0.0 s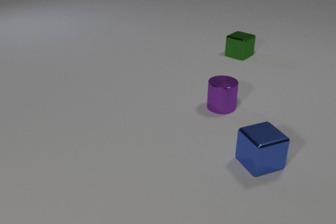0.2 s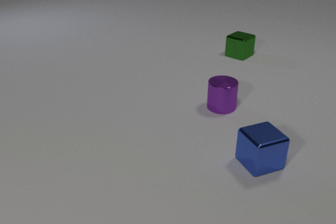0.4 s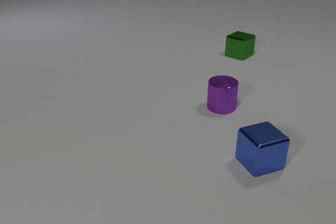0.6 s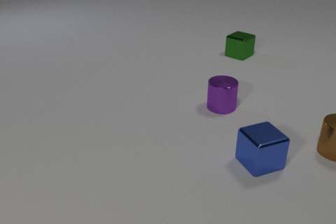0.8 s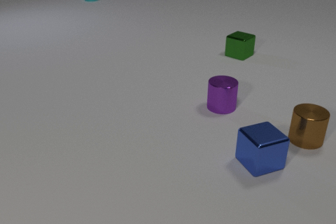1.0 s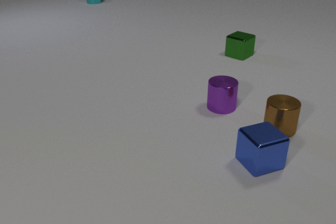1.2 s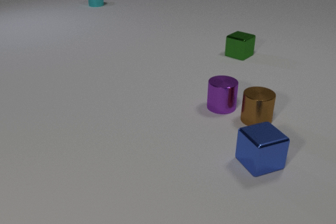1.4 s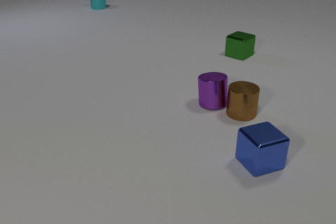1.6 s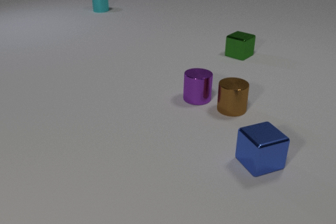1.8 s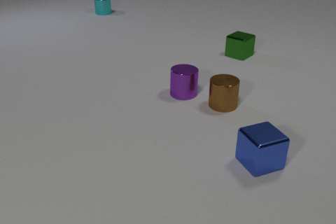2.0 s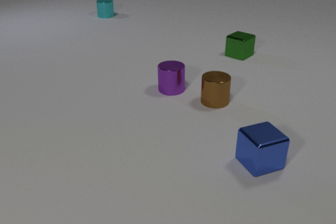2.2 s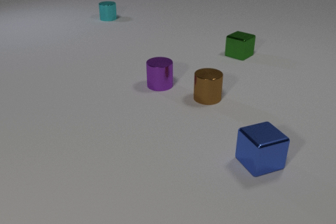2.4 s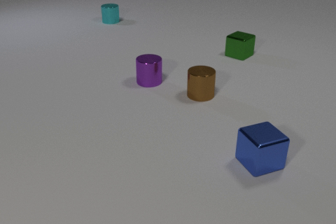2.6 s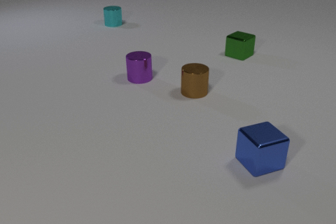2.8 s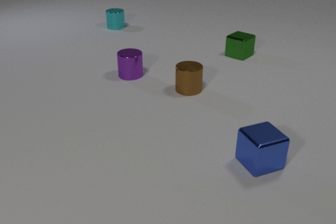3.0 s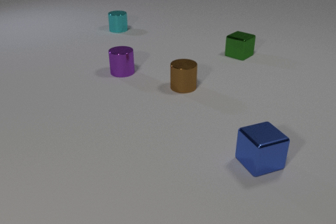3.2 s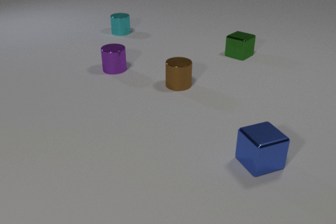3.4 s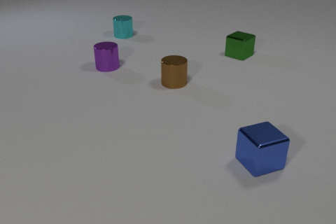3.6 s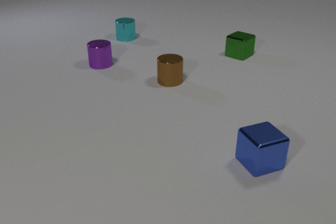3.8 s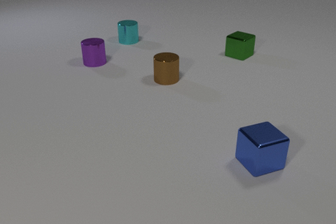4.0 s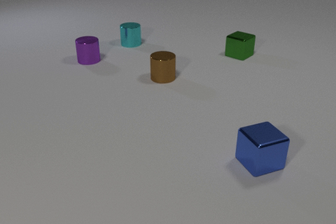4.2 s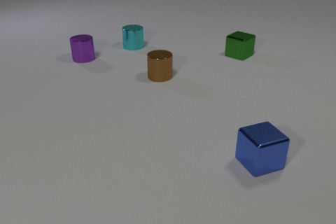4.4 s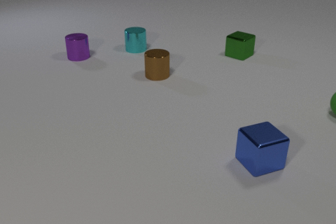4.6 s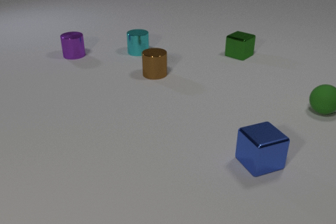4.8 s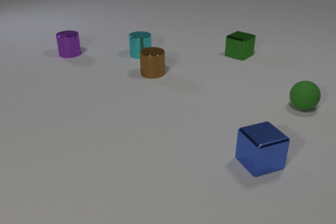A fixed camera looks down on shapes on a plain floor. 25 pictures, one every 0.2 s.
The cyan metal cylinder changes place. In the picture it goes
toward the camera.
0.0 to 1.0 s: The brown metal cylinder comes in at the right edge, slides to the left. The cyan metal cylinder comes in at the top edge, slides toward the camera.
1.0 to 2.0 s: The brown metal cylinder slides to the left and away from the camera. The purple metal cylinder slides to the left and away from the camera. The cyan metal cylinder slides toward the camera. The brown metal cylinder and the purple metal cylinder collide.
2.0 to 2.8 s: The brown metal cylinder slides to the left and away from the camera. The purple metal cylinder slides to the left and away from the camera. The cyan metal cylinder slides toward the camera.
2.8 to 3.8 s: The brown metal cylinder slides away from the camera and to the left. The purple metal cylinder slides away from the camera and to the left. The cyan metal cylinder slides toward the camera.
3.8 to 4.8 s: The brown metal cylinder slides away from the camera and to the left. The purple metal cylinder slides away from the camera and to the left. The cyan metal cylinder slides toward the camera. The green rubber sphere comes in at the right edge, rolls to the left.
How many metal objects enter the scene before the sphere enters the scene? 2.
What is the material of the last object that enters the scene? rubber.
What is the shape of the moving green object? sphere.
